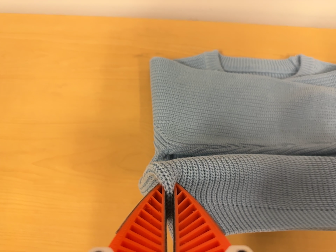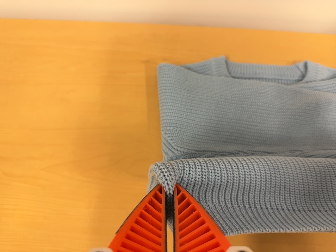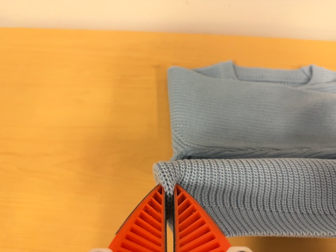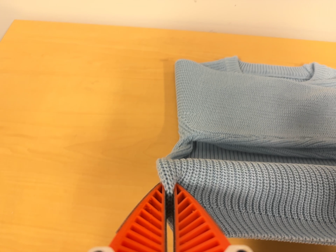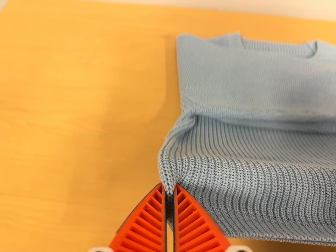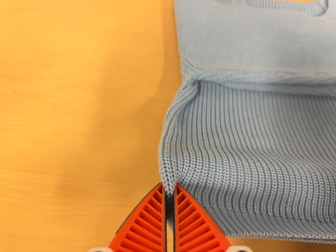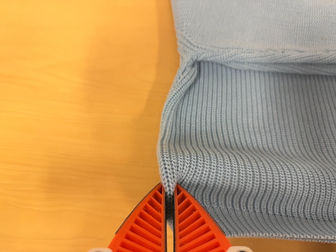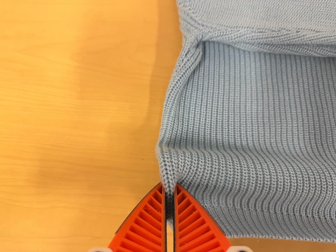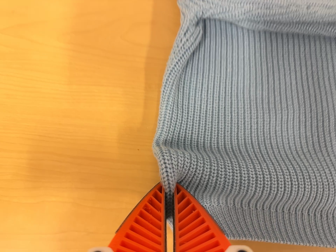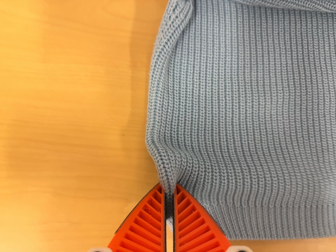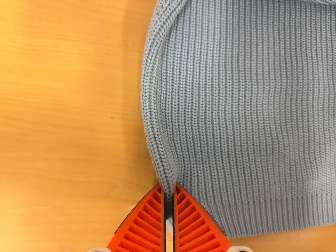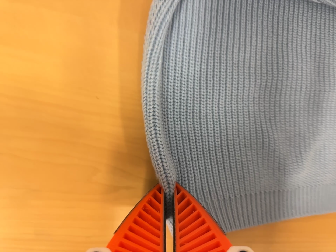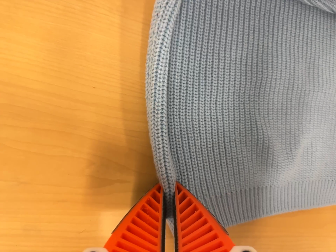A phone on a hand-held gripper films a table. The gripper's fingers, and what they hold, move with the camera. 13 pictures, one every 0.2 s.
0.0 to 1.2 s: The camera travels toward the bottom of its view and forward, about 10 cm, so close, fixed things drift upward.
1.2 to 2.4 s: The camera swings to its right by about 20 degrees, and the scene slides to the left. It travels forward and to its left, about 9 cm, so what stands in front looms larger. Its aim tips toward the bottom of its view by about 20 degrees, and the scene shifts upward.
The film runs backward here.
